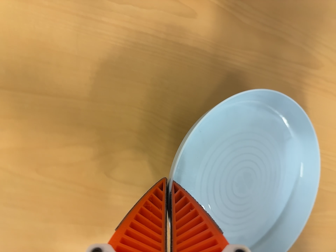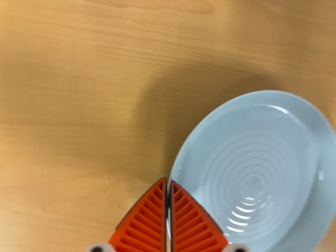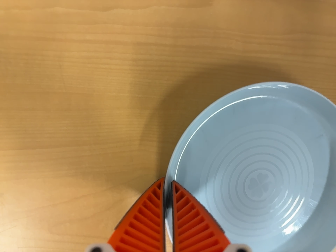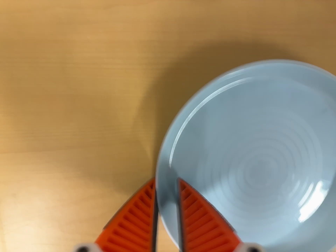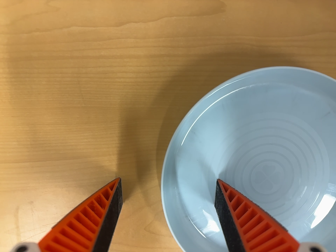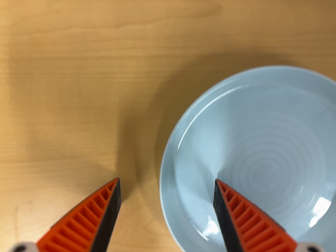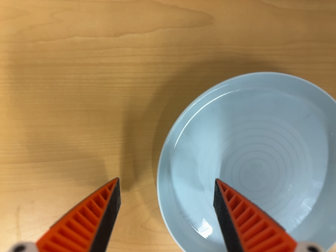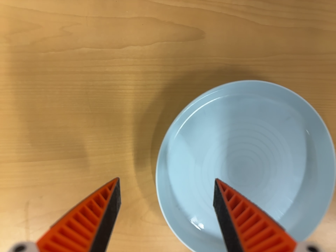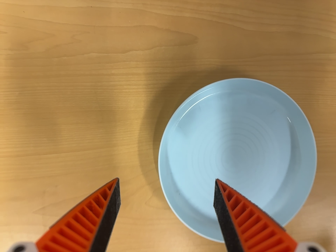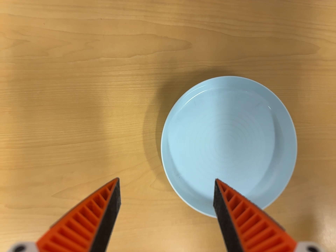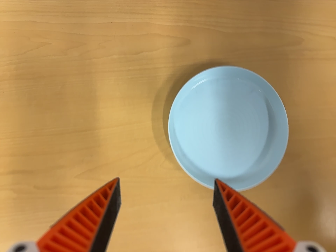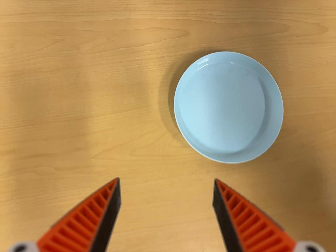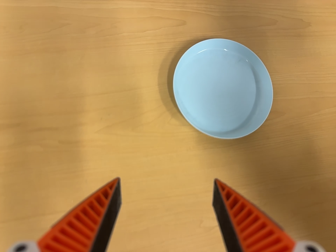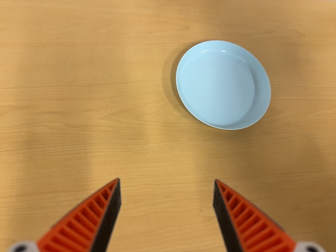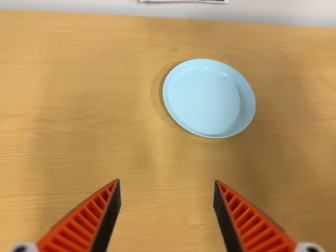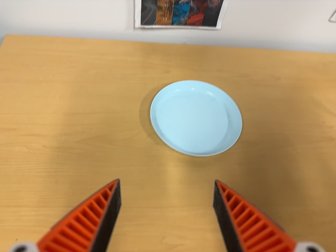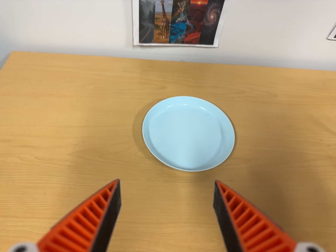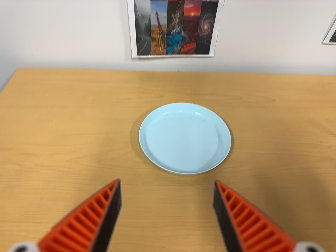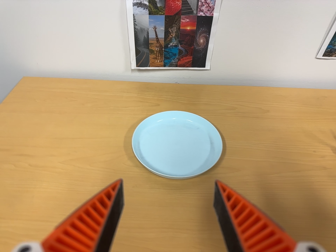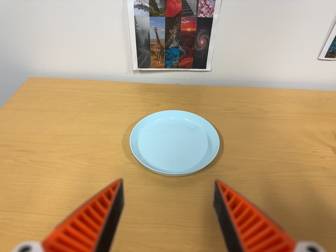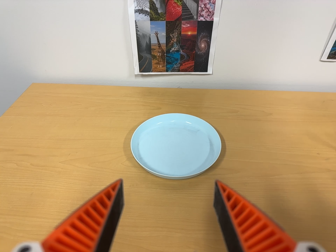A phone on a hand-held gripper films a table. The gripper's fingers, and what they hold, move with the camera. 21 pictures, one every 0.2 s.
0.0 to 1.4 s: The camera pans to its left by about 15 degrees. It travels toward the top of its view, about 7 cm. It rolls about its line of sight by about 10 degrees, and the scene rotates counterclockwise.
1.4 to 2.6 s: The camera travels toward the bottom of its view and backward, about 32 cm. Its aim tips toward the top of its view by about 20 degrees.
2.6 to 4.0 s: The camera pans to its left by about 15 degrees. It travels to its right and toward the bottom of its view, about 26 cm. Its aim tips toward the top of its view by about 30 degrees.
The film runs backward here.
